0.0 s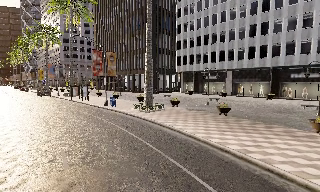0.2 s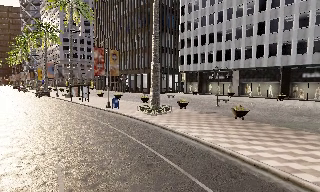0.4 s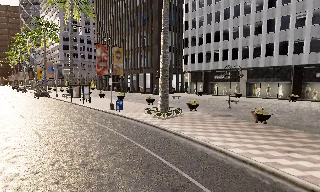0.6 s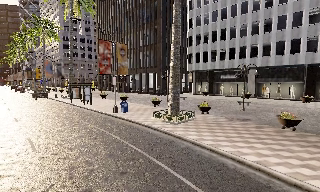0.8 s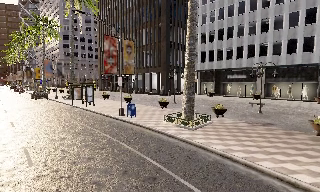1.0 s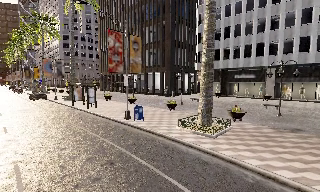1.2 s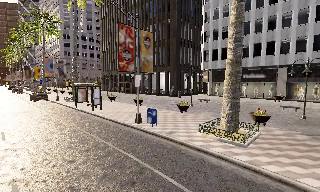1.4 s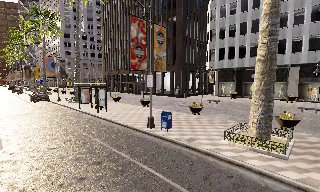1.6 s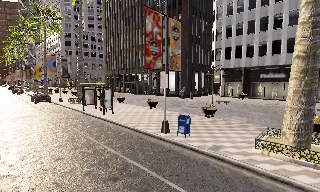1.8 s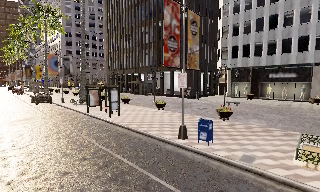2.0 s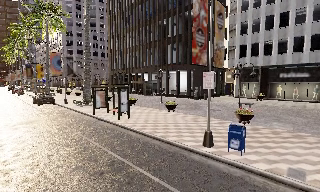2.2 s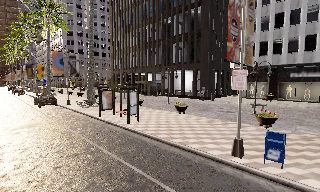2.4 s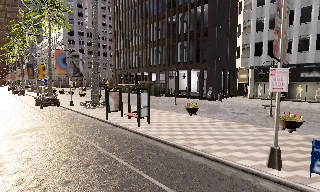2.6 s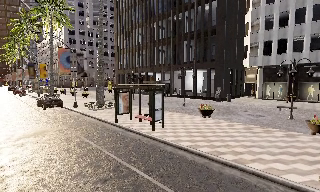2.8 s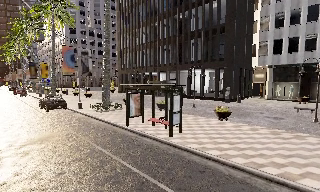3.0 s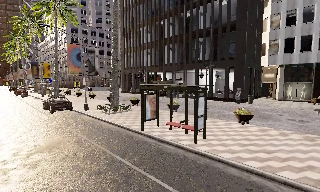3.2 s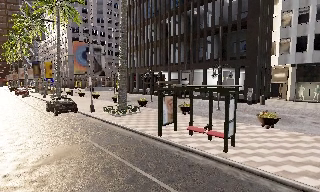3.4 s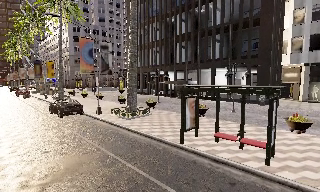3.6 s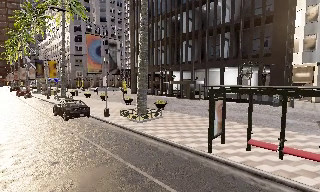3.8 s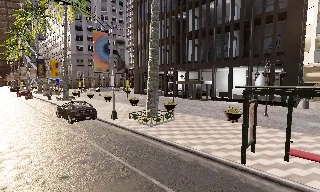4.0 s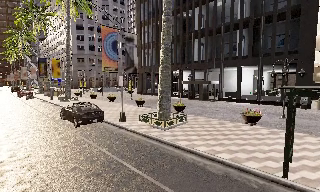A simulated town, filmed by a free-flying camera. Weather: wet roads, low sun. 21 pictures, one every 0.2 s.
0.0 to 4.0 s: The camera travels forward and to its left, about 30 m, so what stands in front looms larger.
The film runs forward here.
